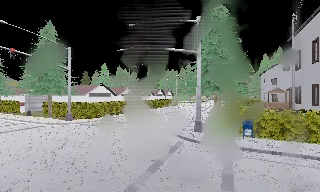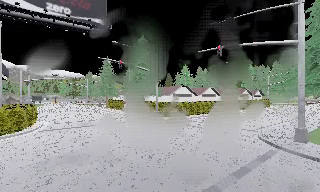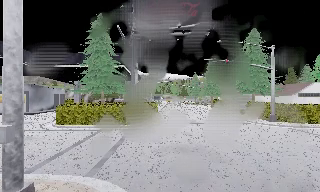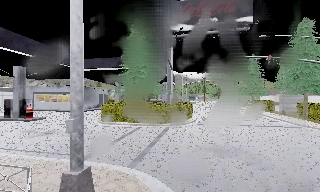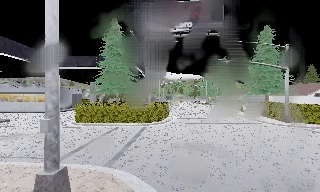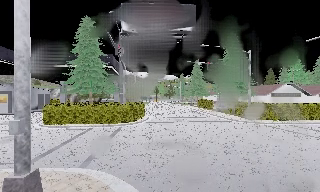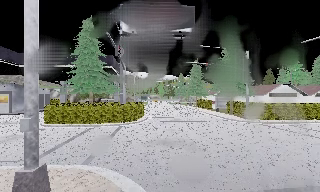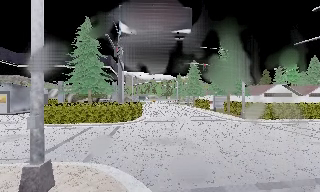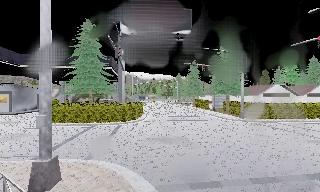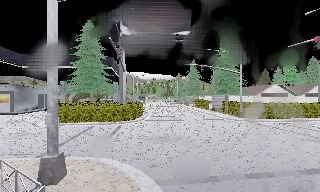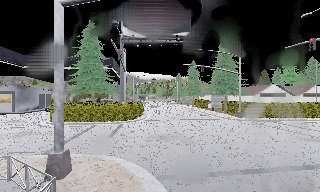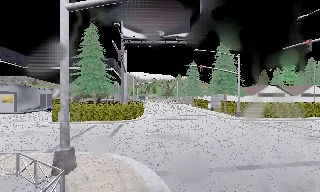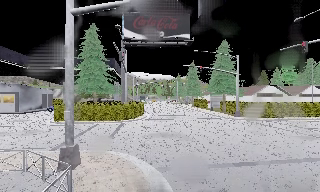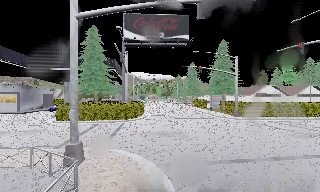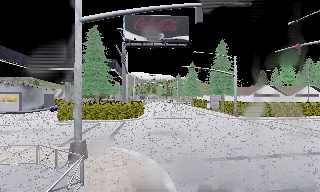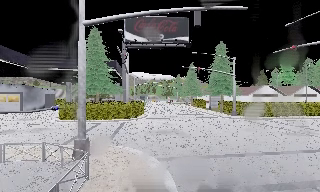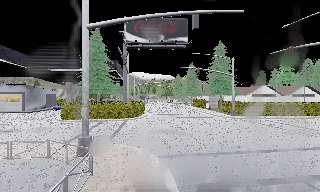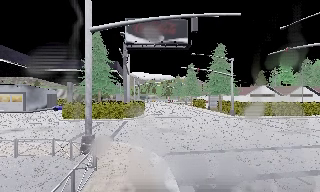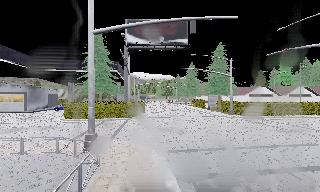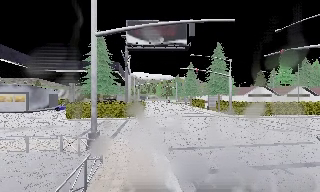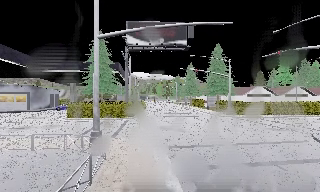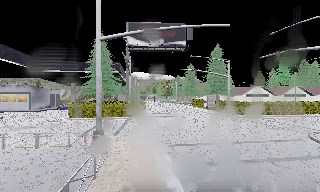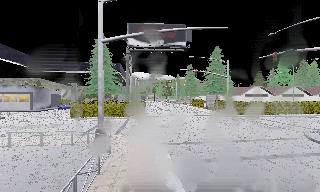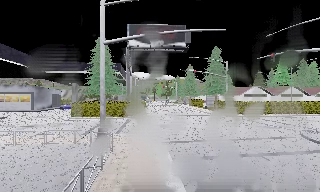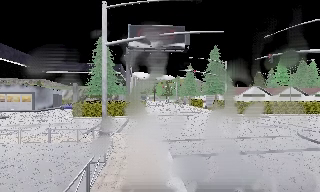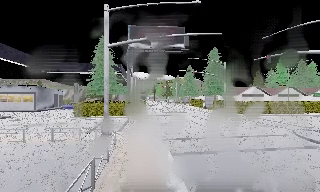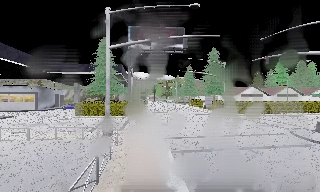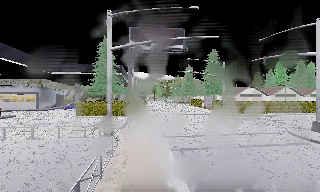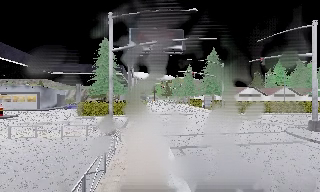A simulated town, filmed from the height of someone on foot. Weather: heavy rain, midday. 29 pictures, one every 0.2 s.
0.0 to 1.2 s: The scene slides to the right, as the camera pans about 60 degrees to its left. It travels backward, about 2 m.
1.2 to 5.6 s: The camera travels backward, about 7 m, so what stands in front gets smaller.
The film runs backward here.
